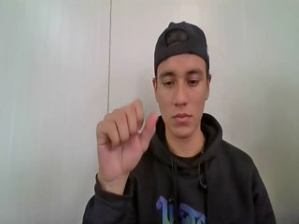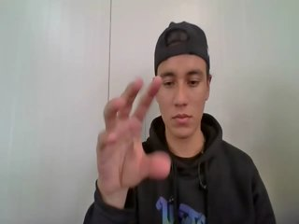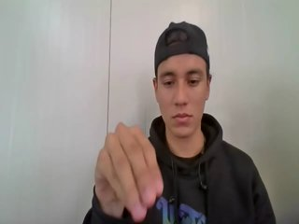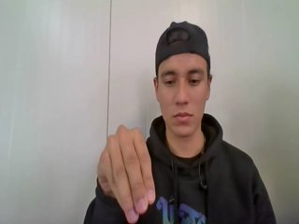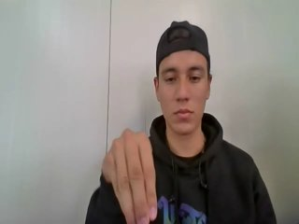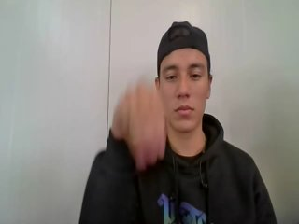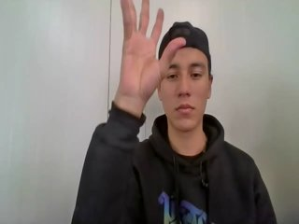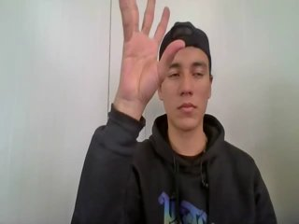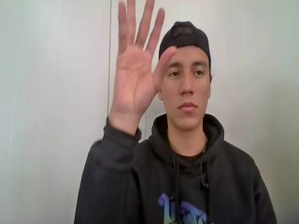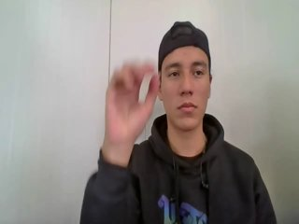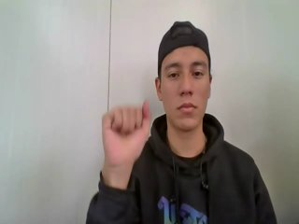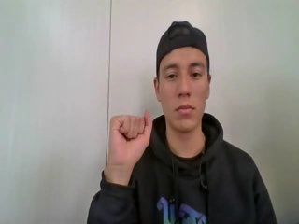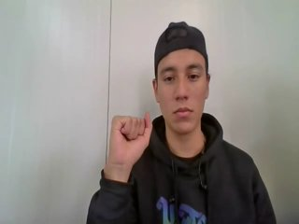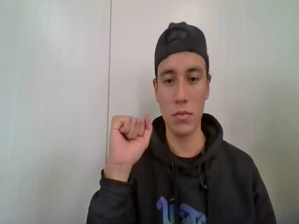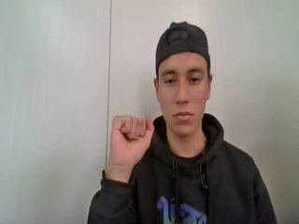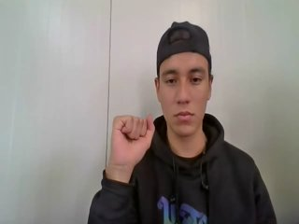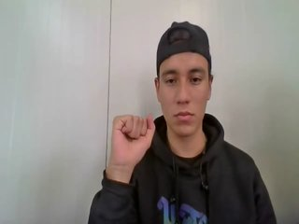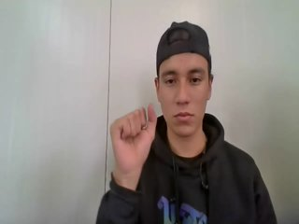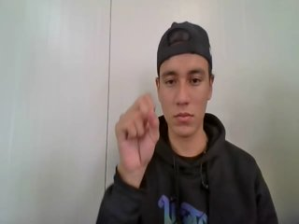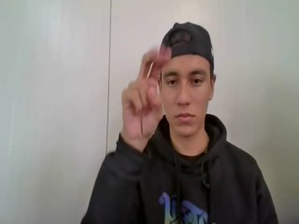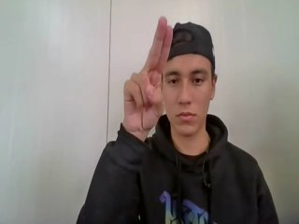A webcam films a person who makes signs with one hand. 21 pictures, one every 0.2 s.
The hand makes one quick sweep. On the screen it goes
upward.
0.1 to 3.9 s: On the screen the hand sweeps upward. The name of the sign: Throw up.
